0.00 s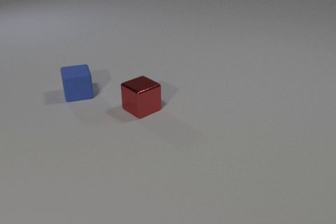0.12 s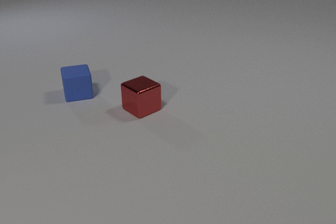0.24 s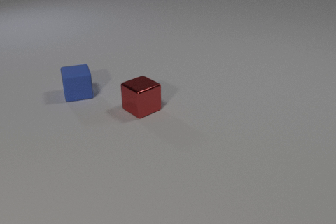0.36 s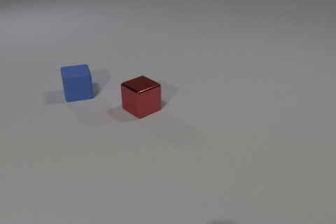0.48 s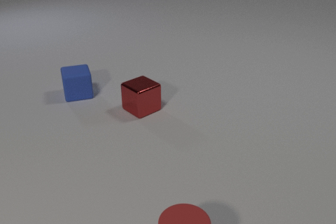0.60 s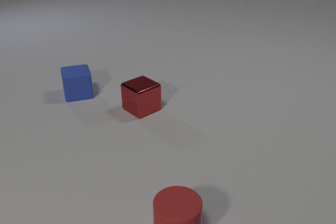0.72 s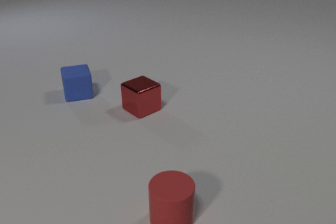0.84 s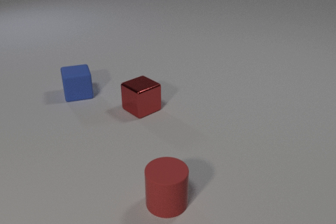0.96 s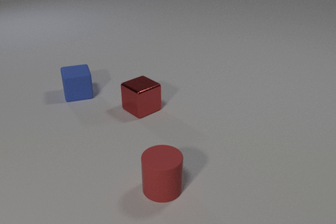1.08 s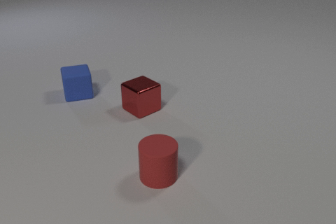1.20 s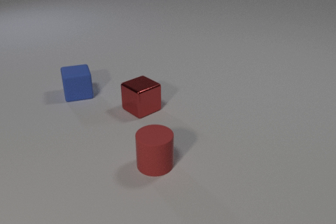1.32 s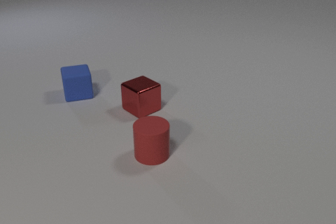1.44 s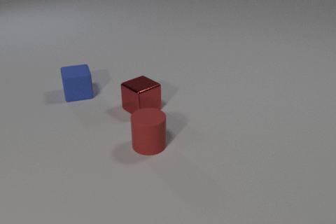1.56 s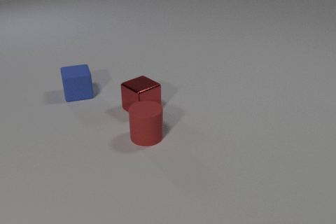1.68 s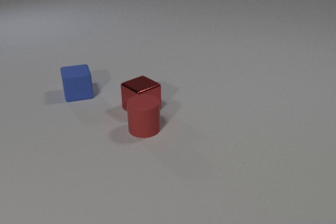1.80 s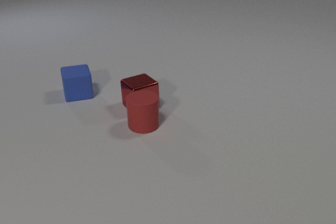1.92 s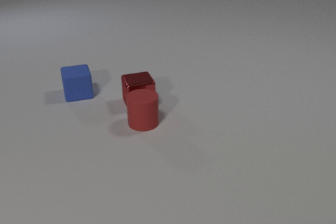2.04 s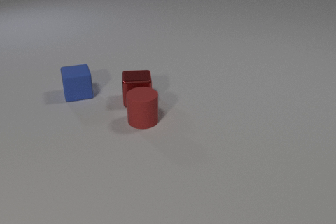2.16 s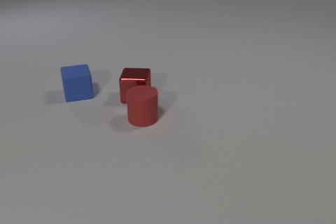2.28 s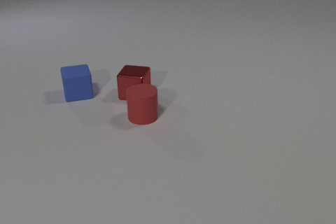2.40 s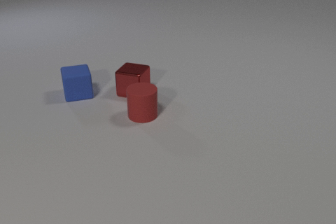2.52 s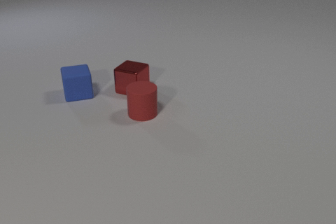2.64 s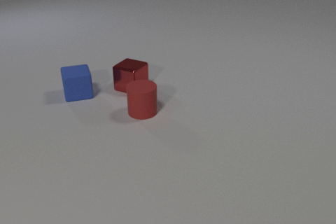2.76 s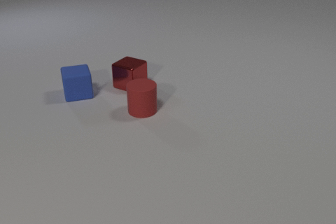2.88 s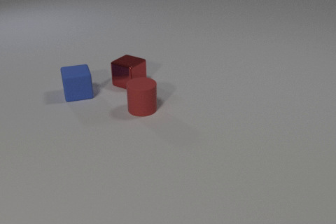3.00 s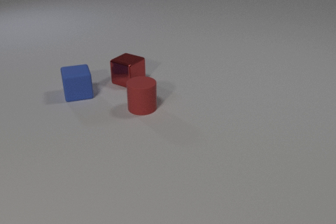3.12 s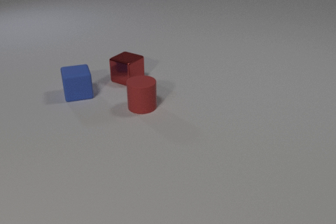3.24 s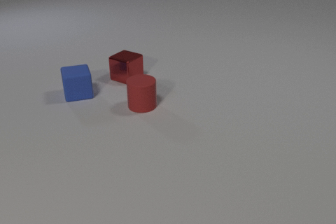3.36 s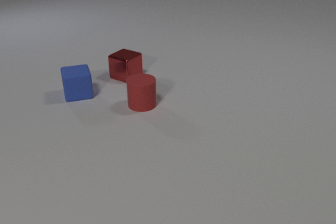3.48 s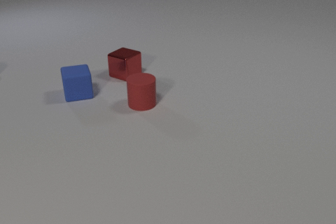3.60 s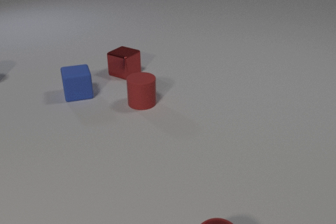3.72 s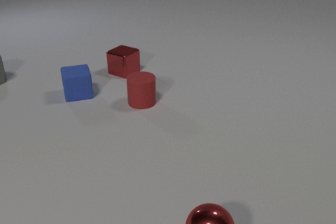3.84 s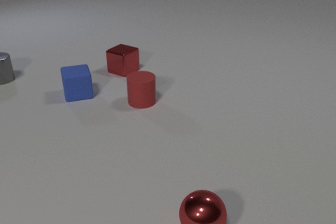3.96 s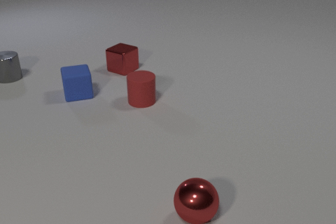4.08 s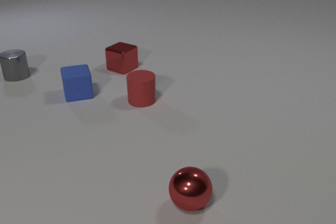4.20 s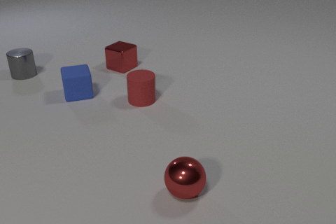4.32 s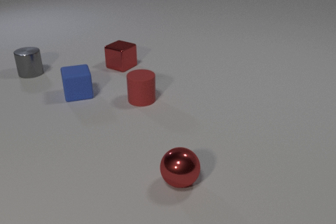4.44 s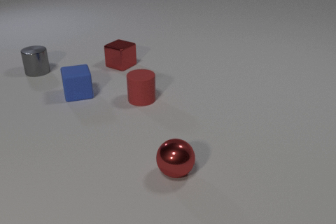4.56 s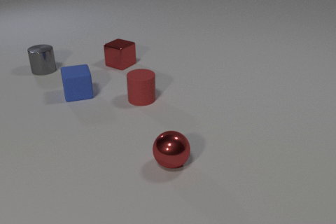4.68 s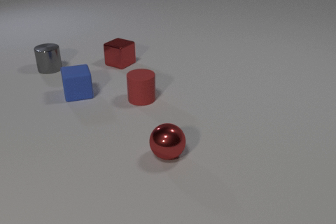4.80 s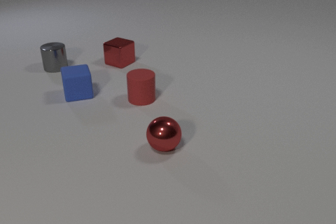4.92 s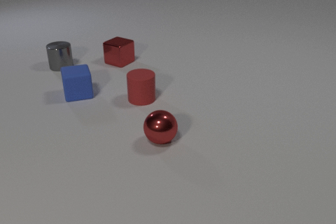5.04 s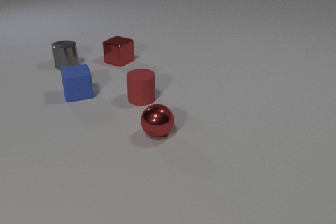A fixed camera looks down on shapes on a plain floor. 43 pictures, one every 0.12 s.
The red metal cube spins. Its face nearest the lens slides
to the left.
The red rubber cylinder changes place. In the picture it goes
away from the camera.
0.00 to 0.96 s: The red rubber cylinder comes in at the bottom edge, slides away from the camera.
0.96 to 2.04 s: The red rubber cylinder slides away from the camera. The red metal cube slides away from the camera, spins so that its near face slides to the left, clockwise seen from above. The red rubber cylinder and the red metal cube collide.
2.04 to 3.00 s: The red rubber cylinder slides away from the camera. The red metal cube slides away from the camera, spins clockwise seen from above by about 45 degrees, its near face sliding to the left.
3.00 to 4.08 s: The red rubber cylinder slides away from the camera. The red metal cube slides away from the camera. The gray metal cylinder comes in at the left edge, slides to the right. The red metal sphere comes in at the bottom edge, rolls away from the camera and to the left.
4.08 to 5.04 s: The red metal cube slides away from the camera. The gray metal cylinder slides to the right. The red metal sphere rolls away from the camera.
How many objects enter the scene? 3.
Are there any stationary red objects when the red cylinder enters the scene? yes.
What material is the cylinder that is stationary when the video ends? rubber.
